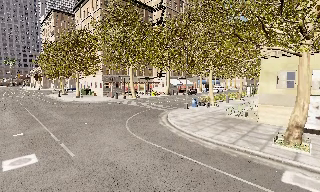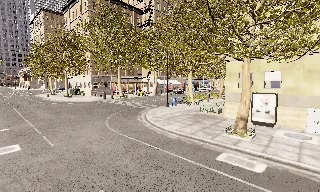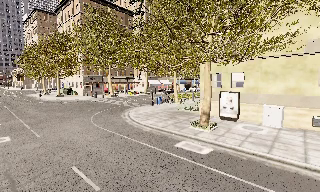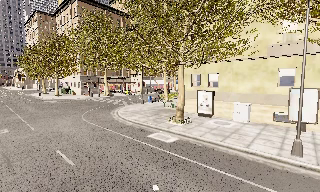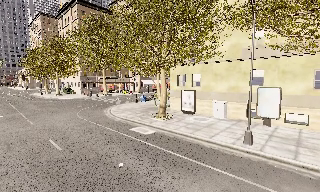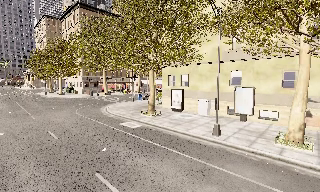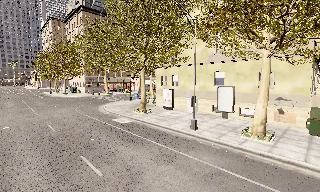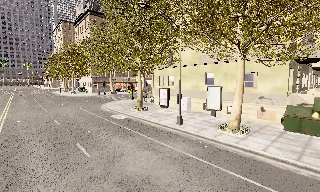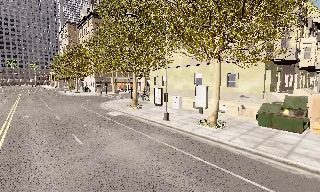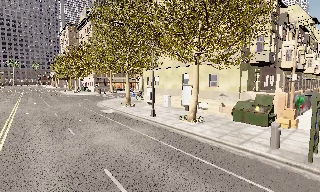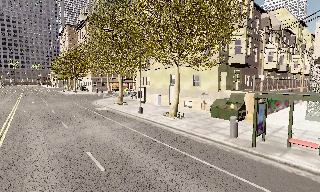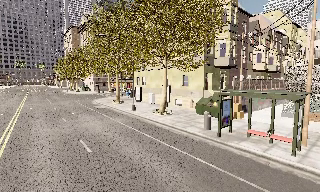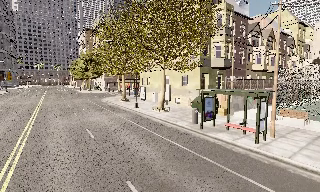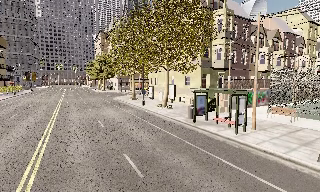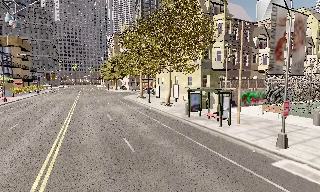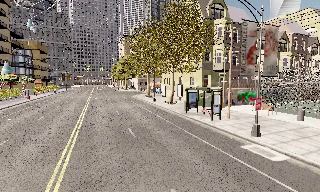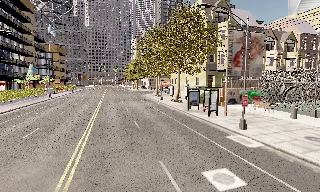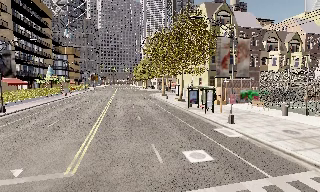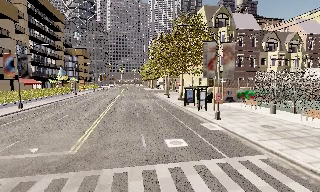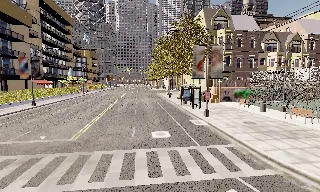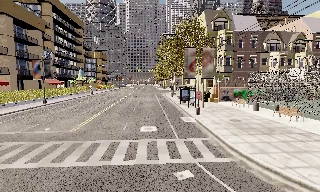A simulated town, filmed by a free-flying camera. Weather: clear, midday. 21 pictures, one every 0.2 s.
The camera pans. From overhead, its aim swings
counterclockwise.
0.0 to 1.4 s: The camera travels to its right and backward, about 14 m, so close, fixed things drift to the left.
1.4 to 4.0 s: The camera pans to its left, which is counterclockwise from overhead, by about 35 degrees. It travels backward and to its right, about 25 m.
The film runs backward here.
